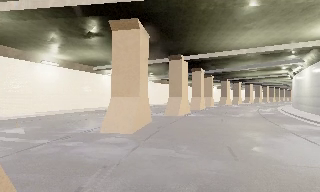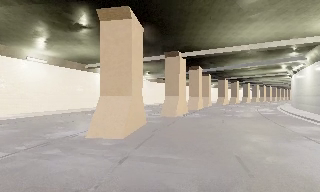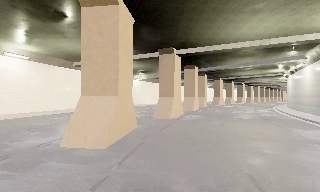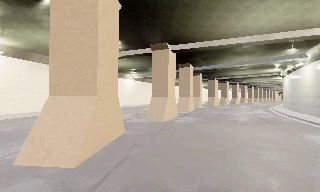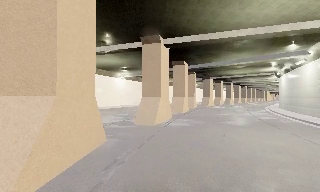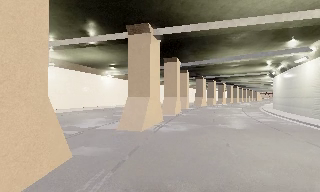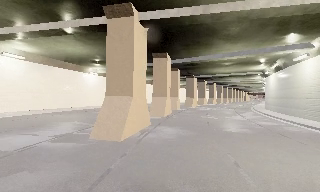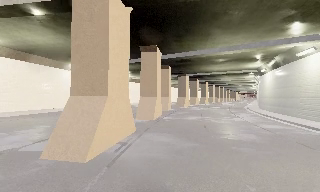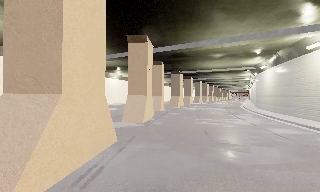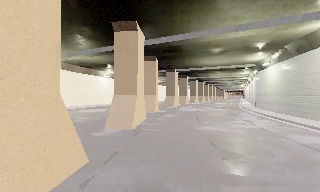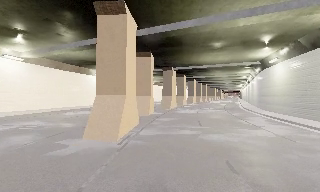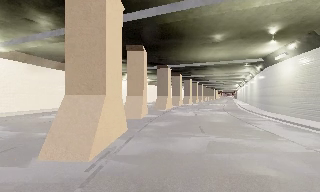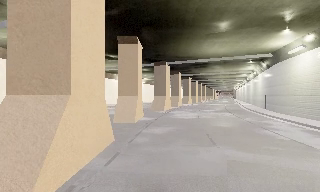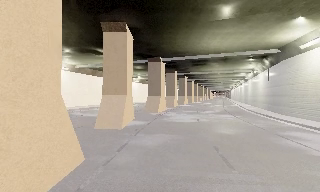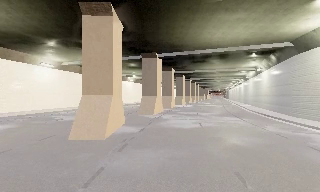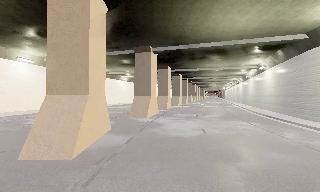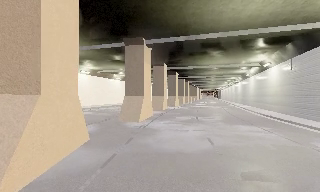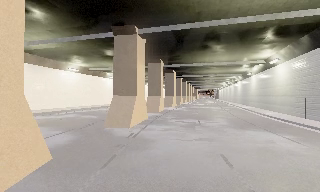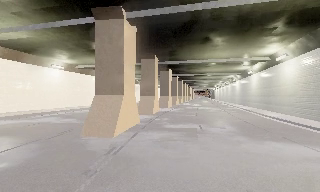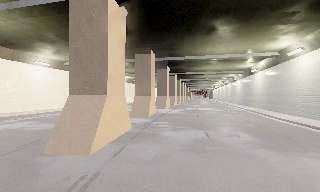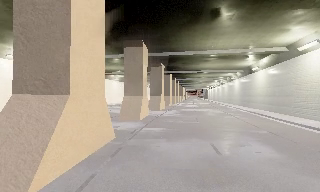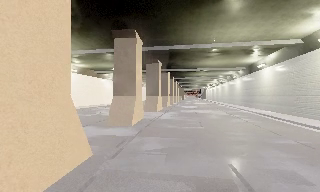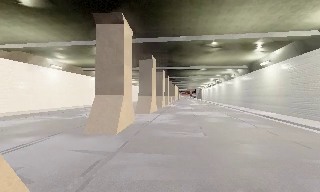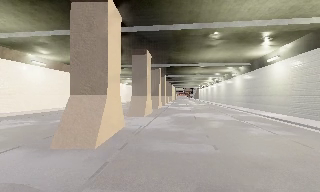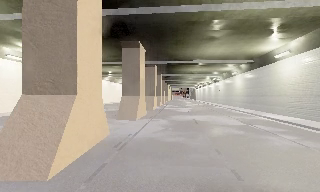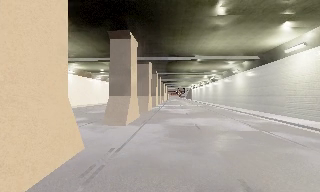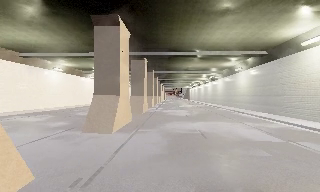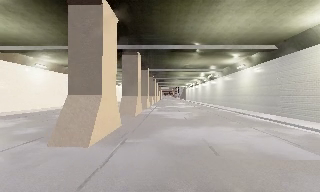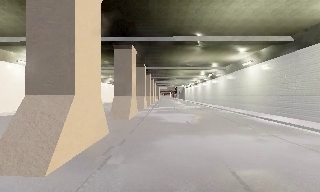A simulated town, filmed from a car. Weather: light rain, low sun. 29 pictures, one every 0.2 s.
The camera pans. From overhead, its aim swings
clockwise.
The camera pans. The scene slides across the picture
to the left.
0.0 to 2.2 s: The camera swings to its right by about 25 degrees, and the scene slides to the left. It travels forward, about 19 m, so what stands in front looms larger.
2.2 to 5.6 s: The scene slides to the left, as the camera pans about 25 degrees to its right. It travels forward, about 35 m, so what stands in front looms larger.
The film runs forward here.
